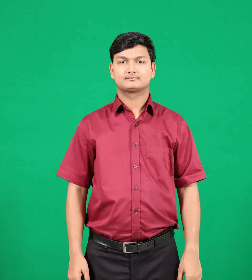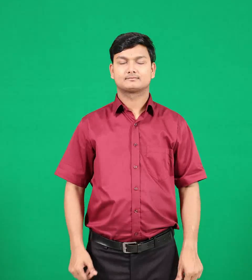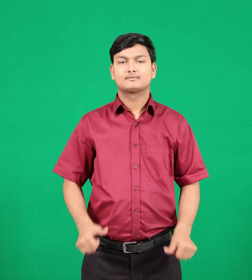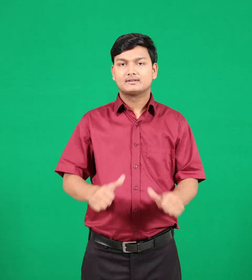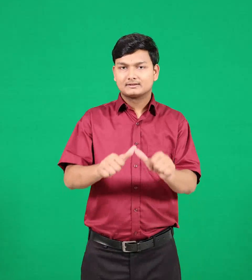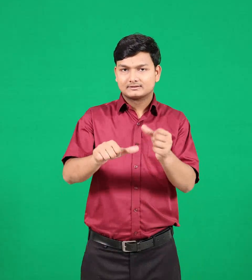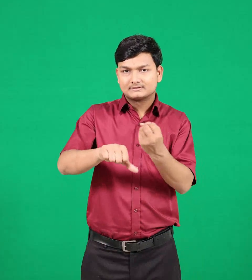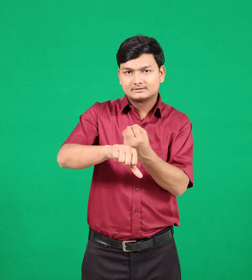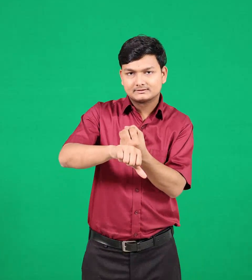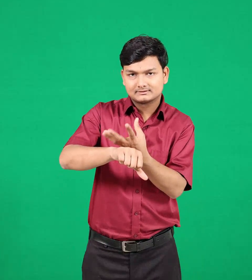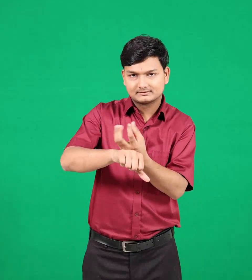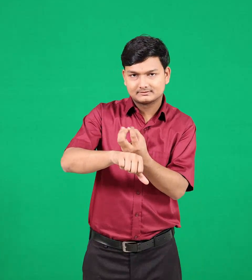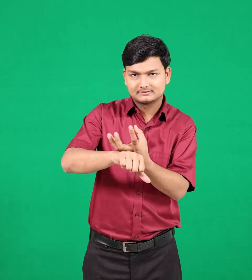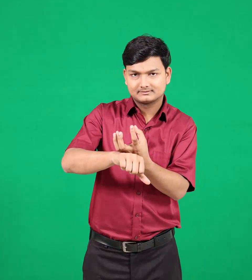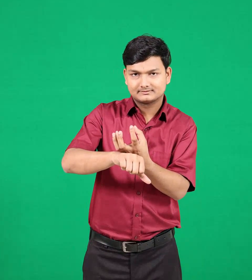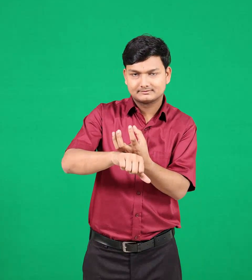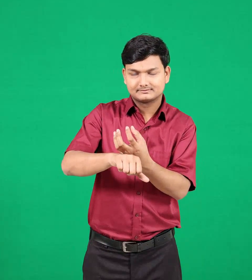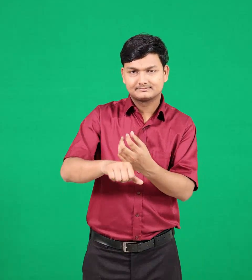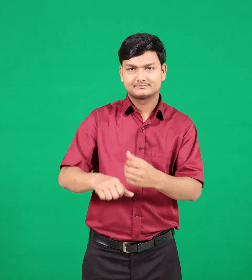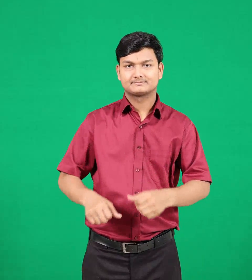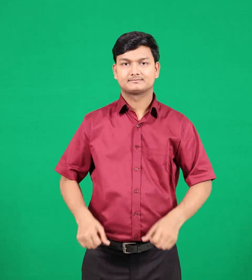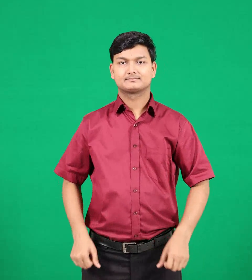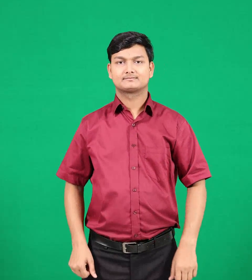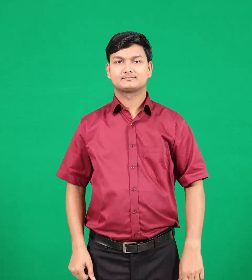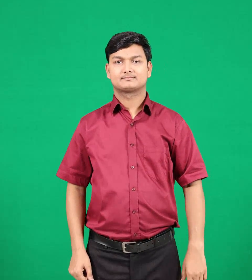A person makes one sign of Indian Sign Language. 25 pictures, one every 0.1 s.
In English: august
